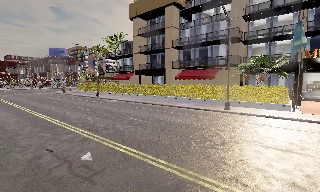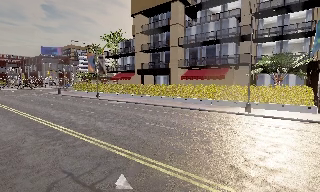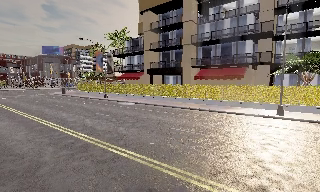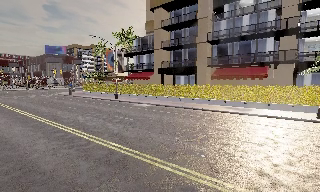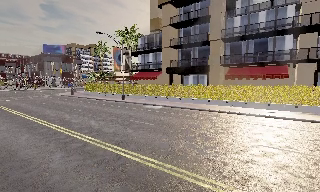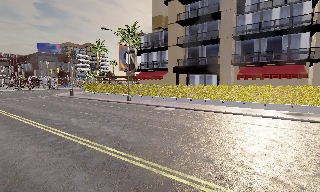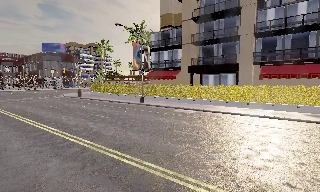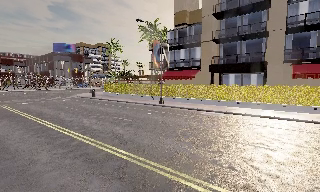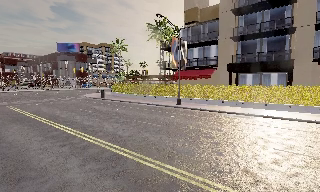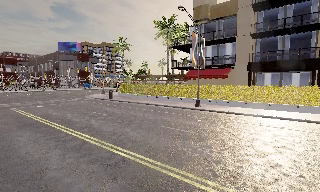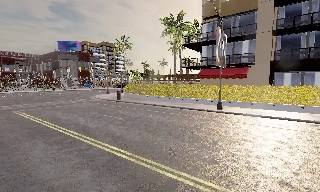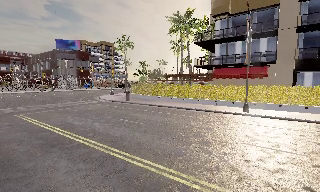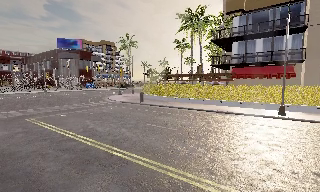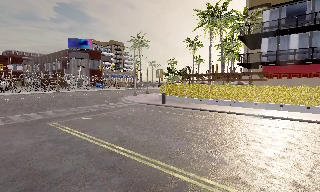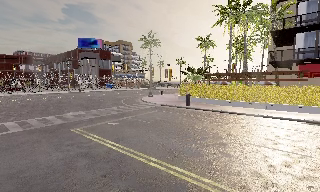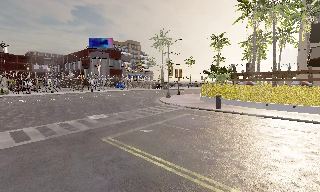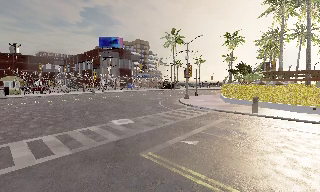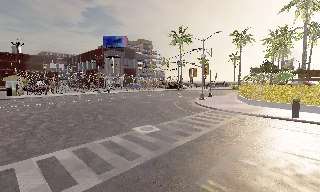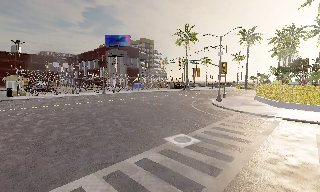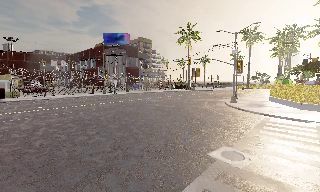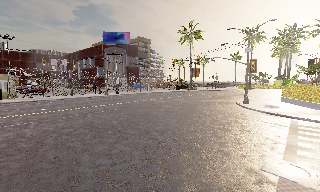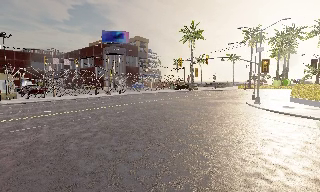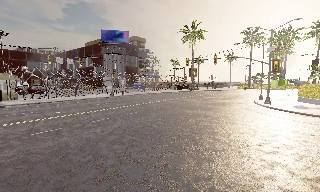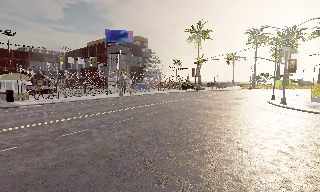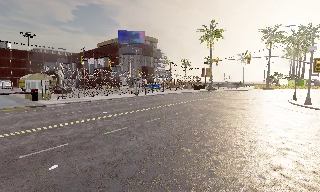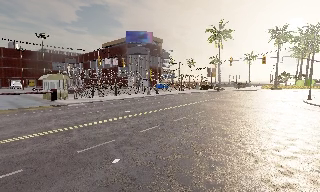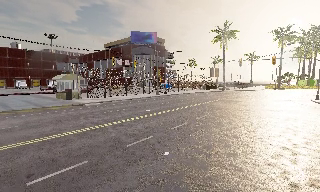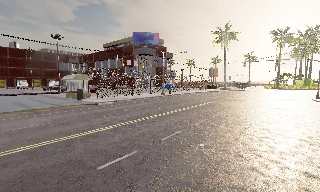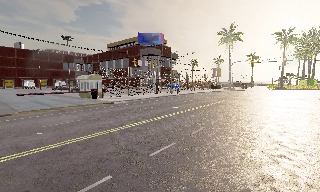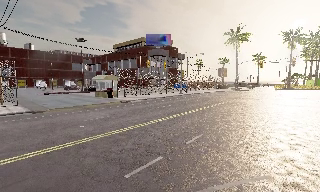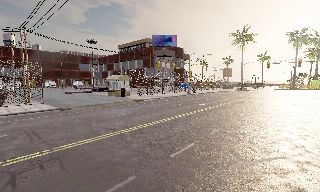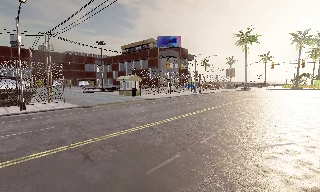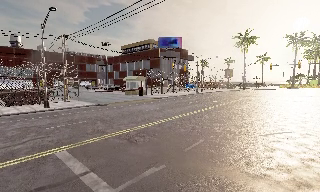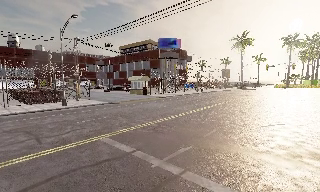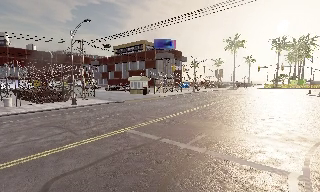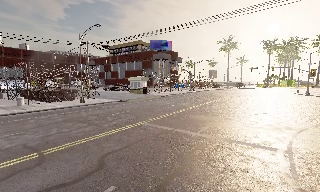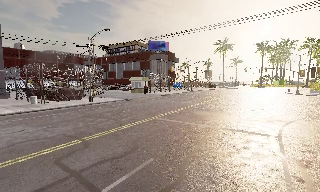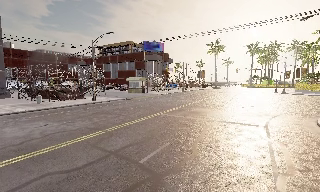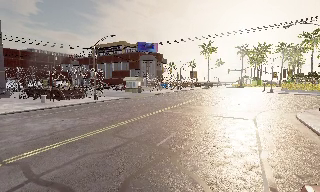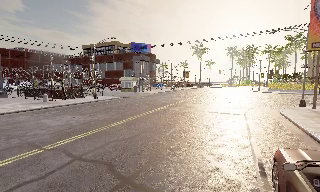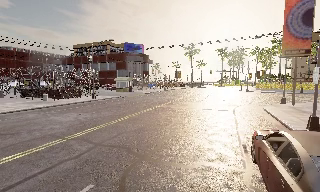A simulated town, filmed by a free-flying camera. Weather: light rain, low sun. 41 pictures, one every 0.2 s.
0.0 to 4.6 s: The camera travels to its left and forward, about 45 m, so close, fixed things drift to the right.
4.6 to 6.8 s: The camera travels to its left and backward, about 18 m, so close, fixed things drift to the right.
6.8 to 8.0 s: The camera pans to its right, which is clockwise from overhead, by about 15 degrees. It travels backward and to its left, about 9 m, so what stands in front gets smaller.
The film runs backward here.
